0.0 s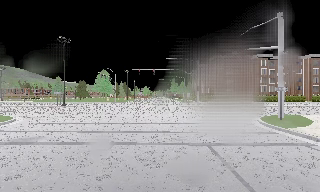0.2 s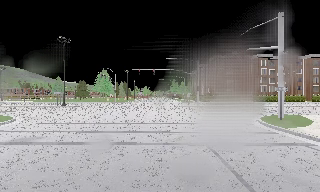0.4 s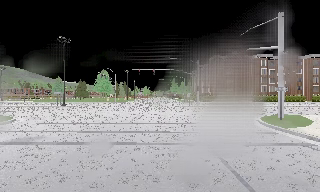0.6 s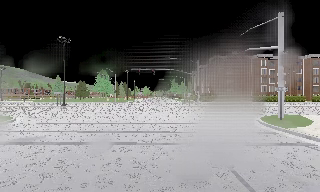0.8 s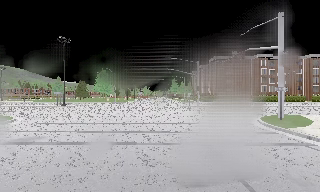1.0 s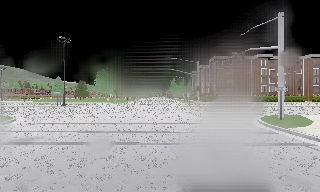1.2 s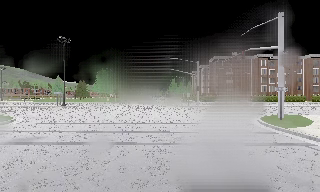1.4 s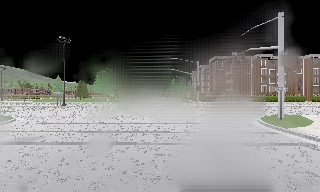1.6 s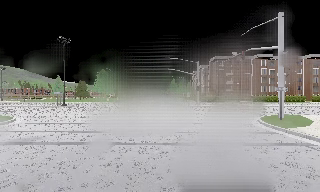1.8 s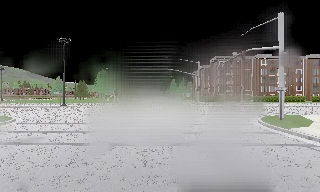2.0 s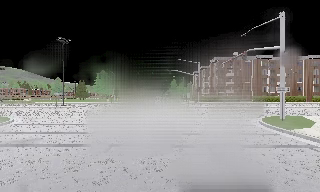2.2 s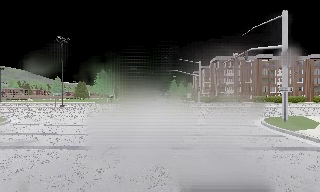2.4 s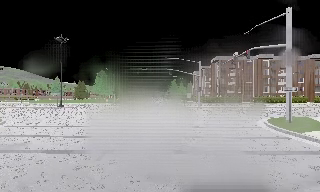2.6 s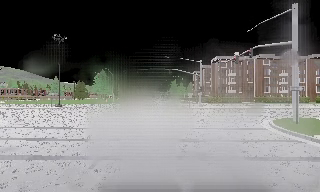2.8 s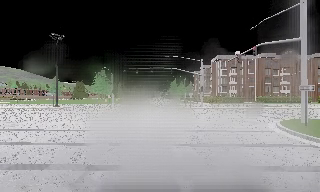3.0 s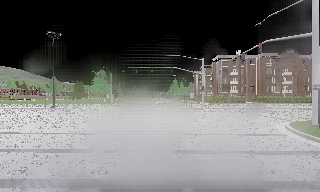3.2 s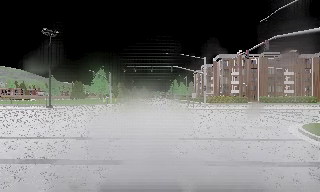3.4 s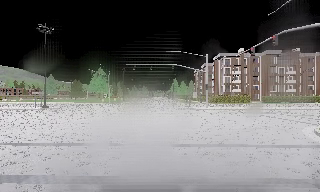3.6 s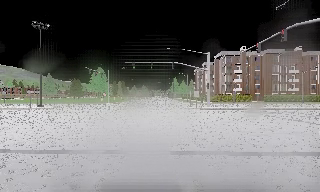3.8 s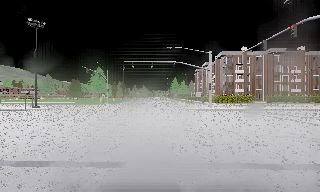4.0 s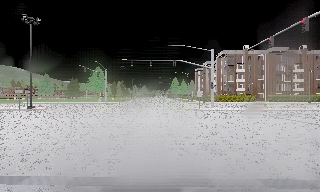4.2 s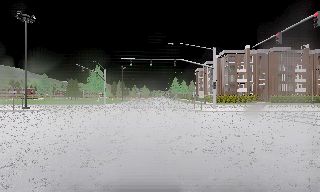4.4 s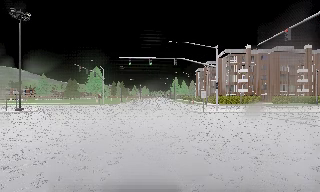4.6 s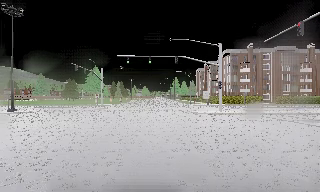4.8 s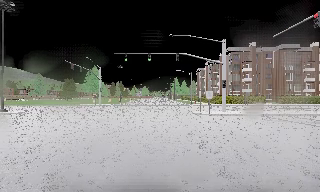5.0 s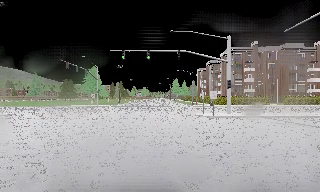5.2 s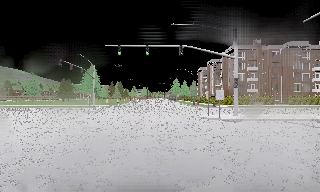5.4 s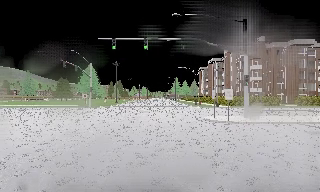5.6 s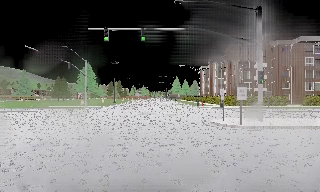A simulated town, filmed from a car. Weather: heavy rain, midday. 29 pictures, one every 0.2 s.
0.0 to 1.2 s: The camera keeps its place and its aim.
1.2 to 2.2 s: The camera shifts only a little, or ends up much as it began.
2.2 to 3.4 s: The camera travels forward, about 4 m, so what stands in front looms larger. It gains speed.
3.4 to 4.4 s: The camera travels forward, about 4.5 m, so what stands in front looms larger.
4.4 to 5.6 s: The camera travels forward, about 8 m, so what stands in front looms larger. It gains speed.
The film runs forward here.
